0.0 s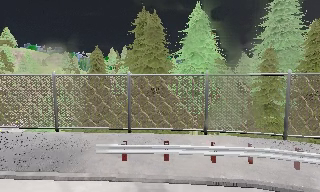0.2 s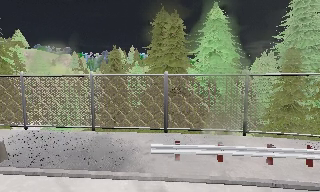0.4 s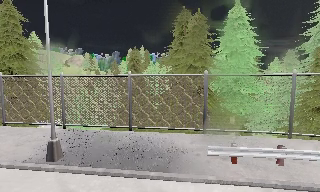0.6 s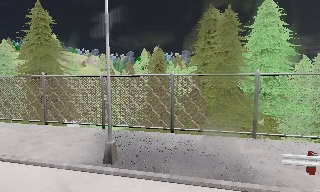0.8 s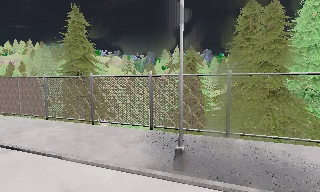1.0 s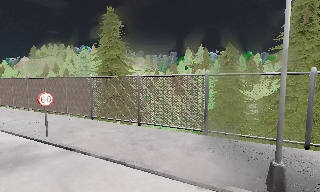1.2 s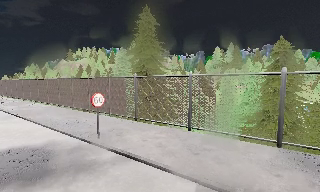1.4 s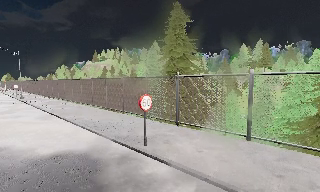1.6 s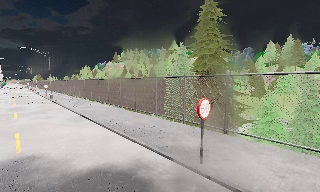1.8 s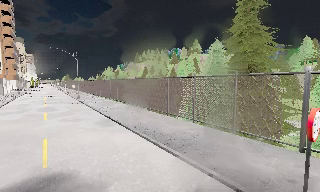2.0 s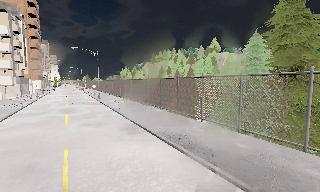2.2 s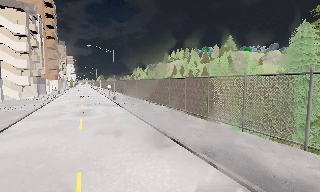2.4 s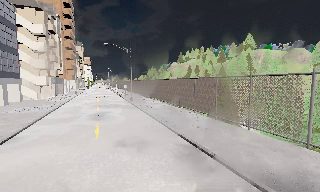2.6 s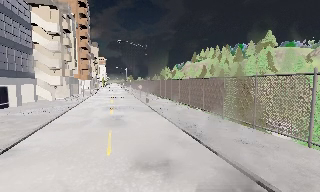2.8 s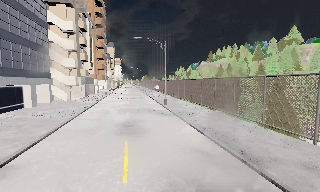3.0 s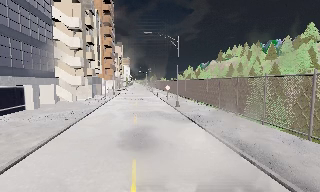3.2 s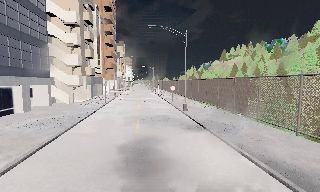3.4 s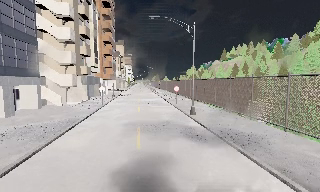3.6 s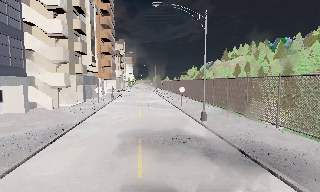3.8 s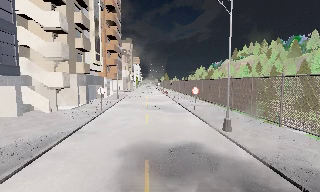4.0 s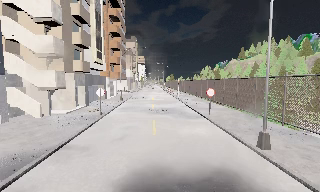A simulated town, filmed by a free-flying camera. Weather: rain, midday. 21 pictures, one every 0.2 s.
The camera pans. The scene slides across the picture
to the right.
The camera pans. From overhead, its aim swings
counterclockwise.
0.0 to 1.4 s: The scene slides to the right, as the camera pans about 40 degrees to its left. It travels to its left, about 12 m, so close, fixed things drift to the right.
1.4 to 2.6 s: The camera swings to its left by about 35 degrees, and the scene slides to the right. It travels forward and to its left, about 12 m.
2.6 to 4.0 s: The camera pans to its left, which is counterclockwise from overhead, by about 15 degrees. It travels forward, about 14 m, so what stands in front looms larger.
The film runs forward here.
